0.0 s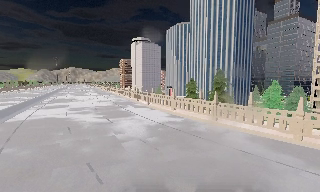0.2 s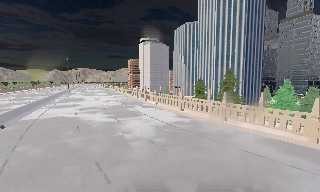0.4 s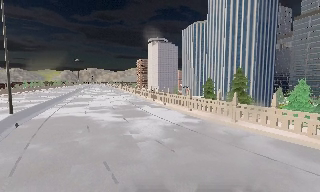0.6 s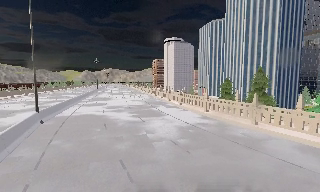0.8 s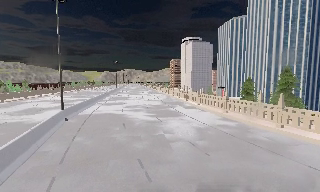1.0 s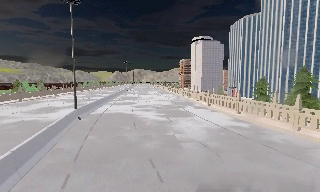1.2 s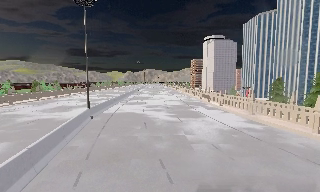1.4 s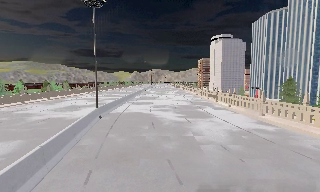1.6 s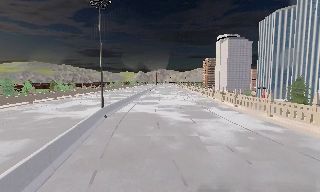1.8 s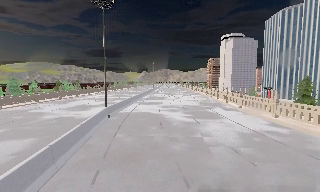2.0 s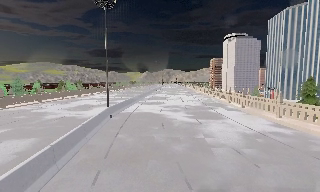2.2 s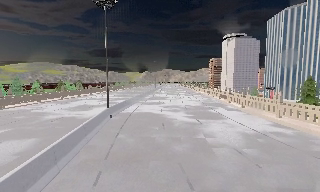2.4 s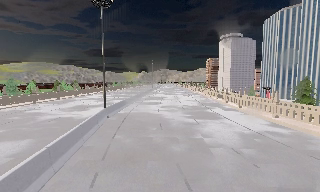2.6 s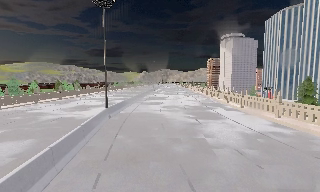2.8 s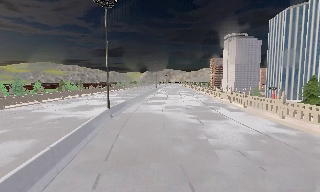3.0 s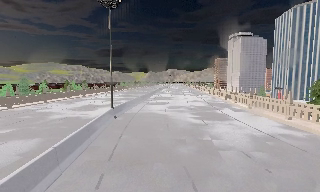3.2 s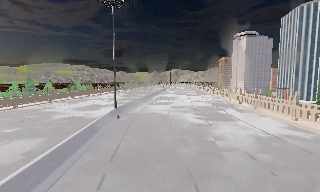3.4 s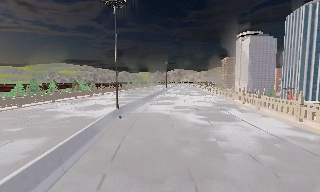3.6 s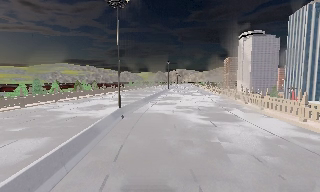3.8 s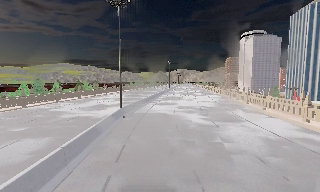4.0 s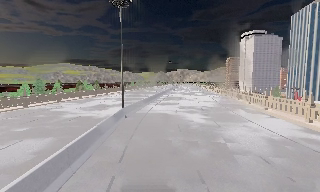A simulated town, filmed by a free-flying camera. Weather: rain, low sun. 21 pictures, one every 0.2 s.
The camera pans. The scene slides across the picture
to the right.
The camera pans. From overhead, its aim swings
counterclockwise.
0.0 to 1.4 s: The camera swings to its left by about 25 degrees, and the scene slides to the right.
1.4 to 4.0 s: The camera travels forward, about 1 m, so what stands in front looms larger.
The film runs forward here.
